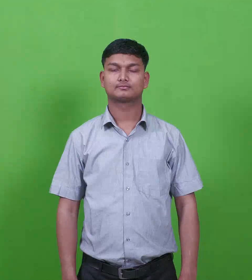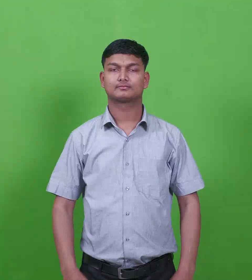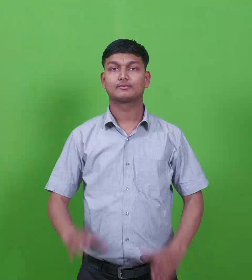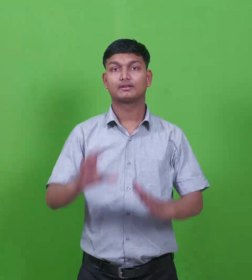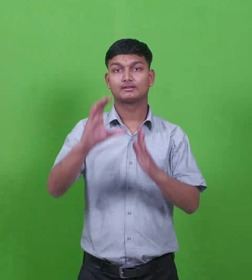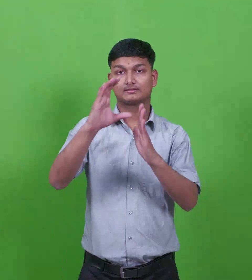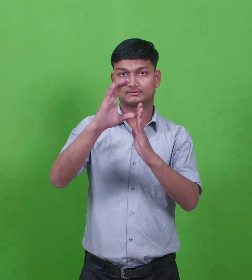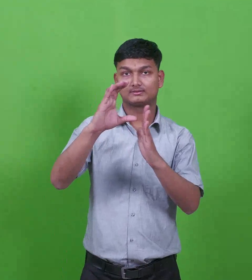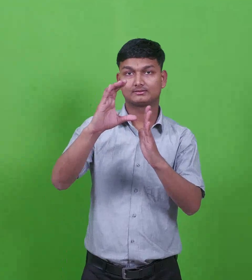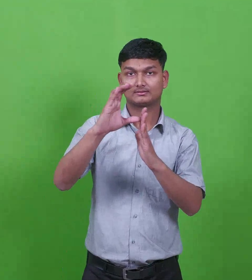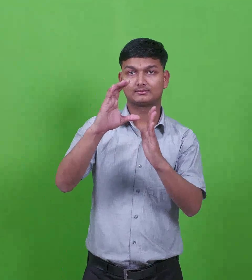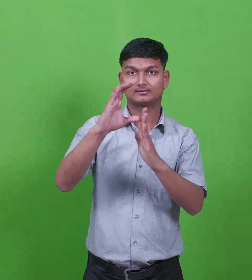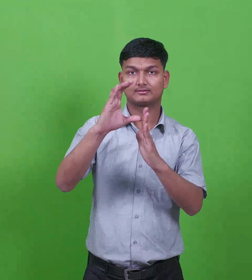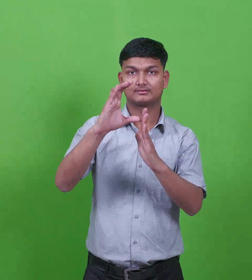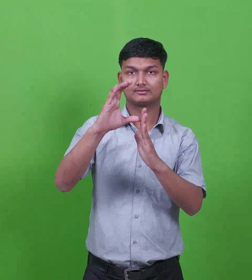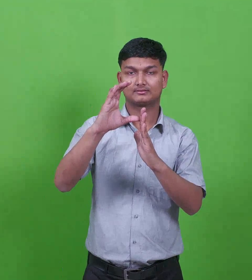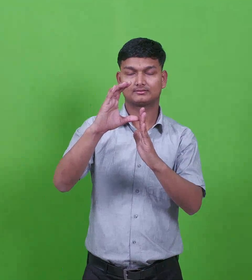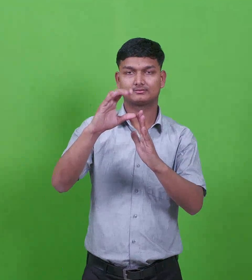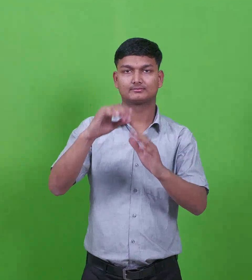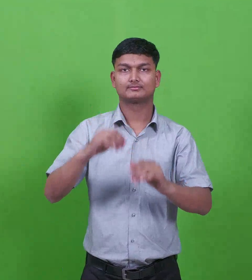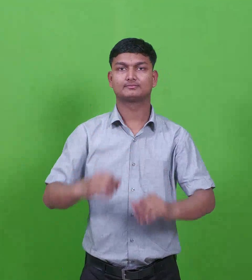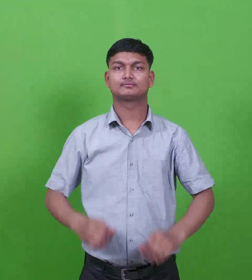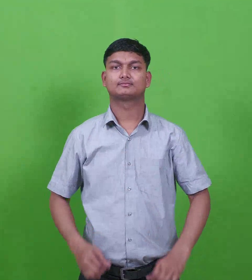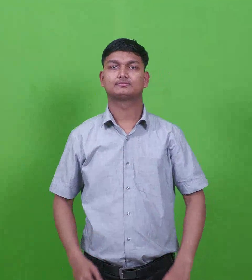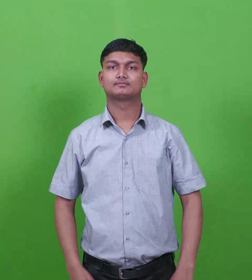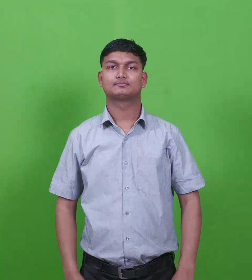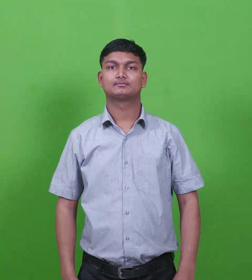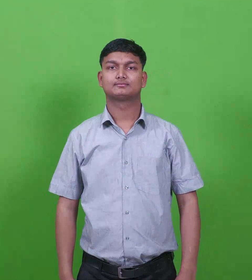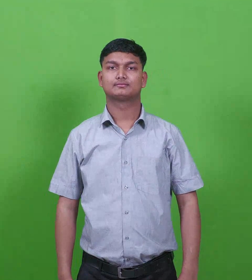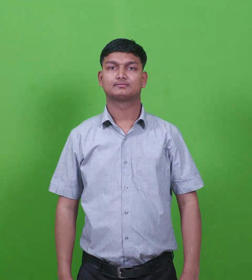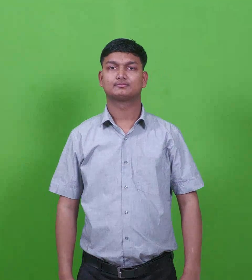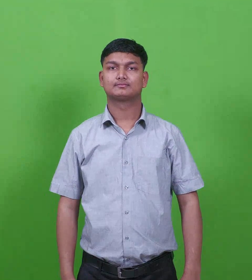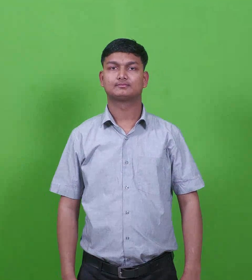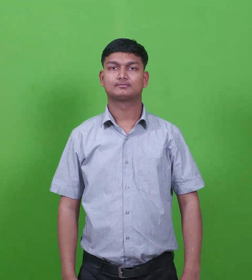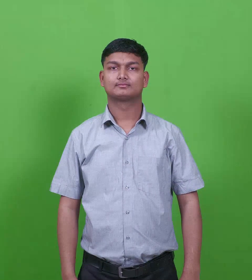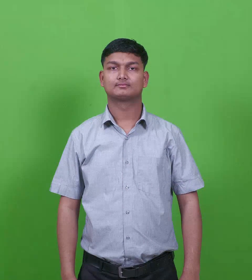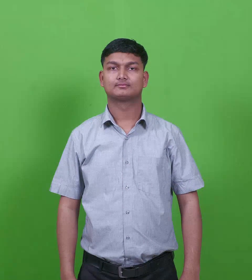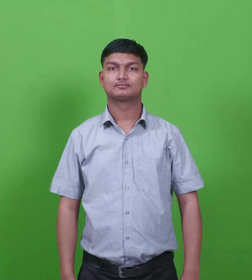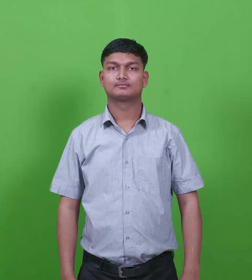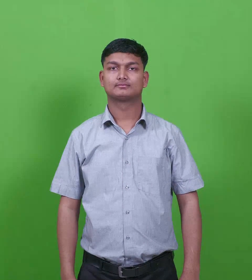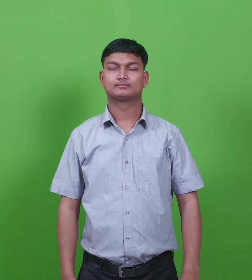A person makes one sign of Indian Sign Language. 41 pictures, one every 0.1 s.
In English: caesarea philippi
